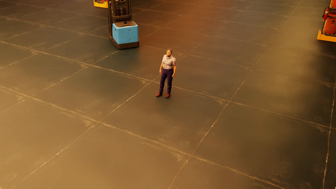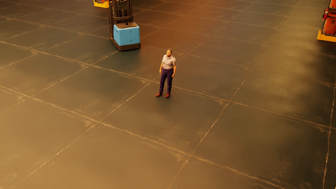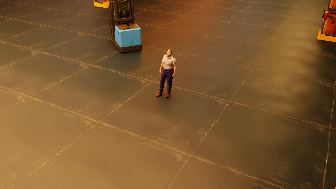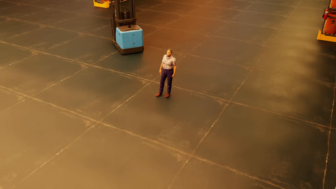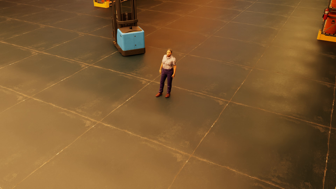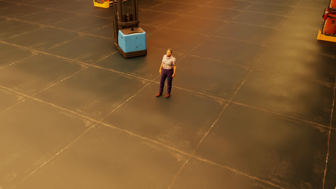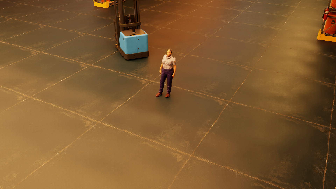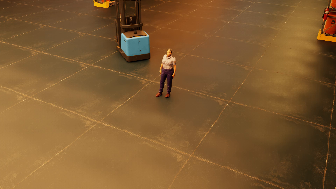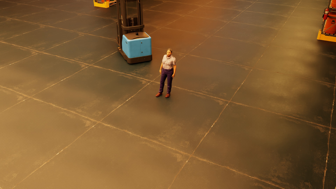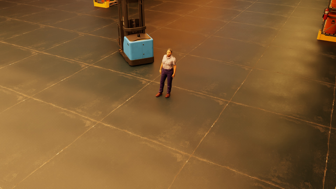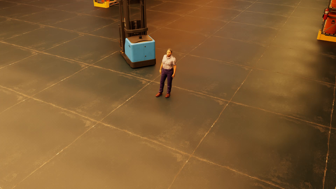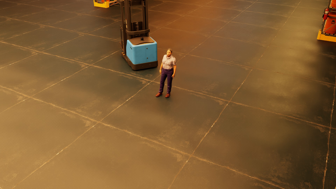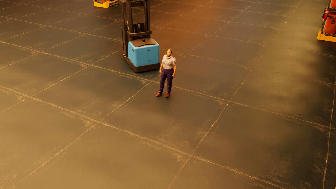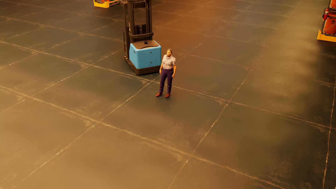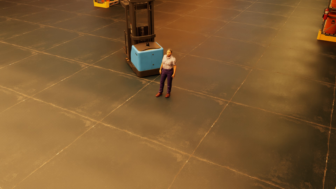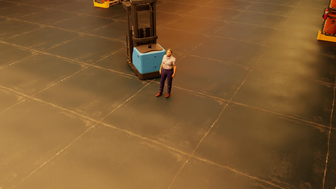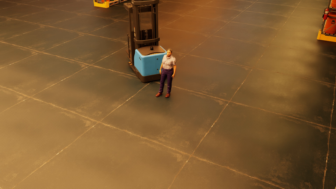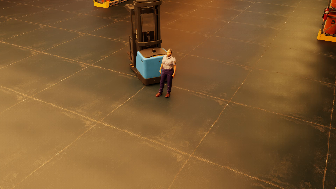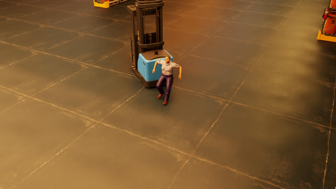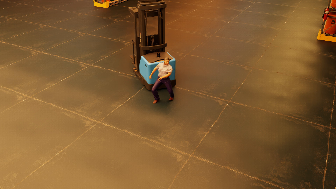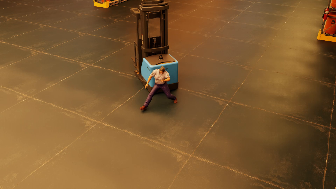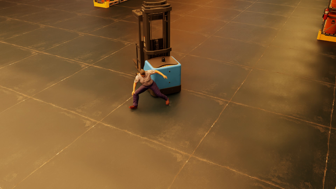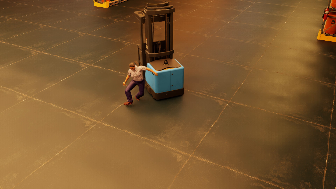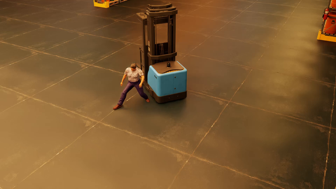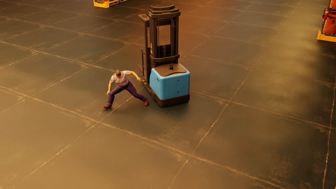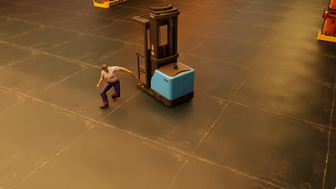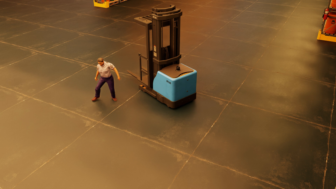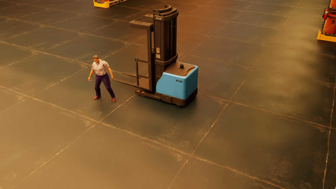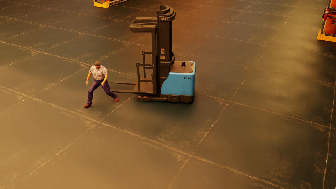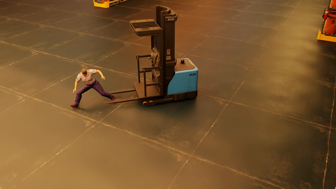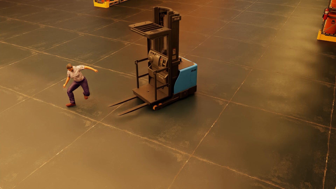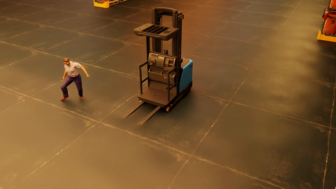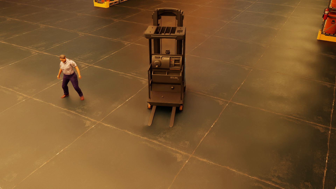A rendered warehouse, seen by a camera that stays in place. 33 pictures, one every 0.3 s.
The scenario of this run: Near miss between a forklift and a person.
